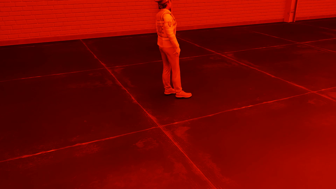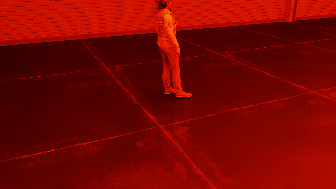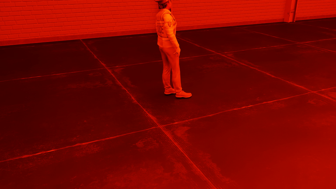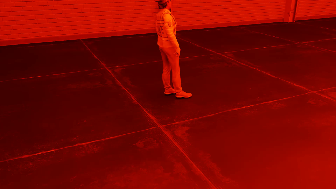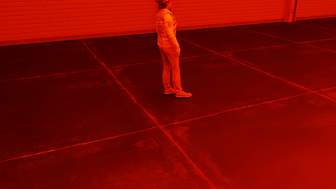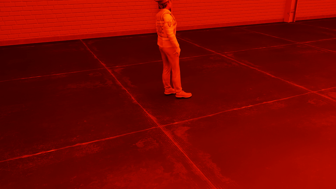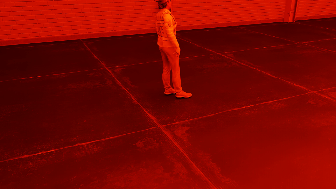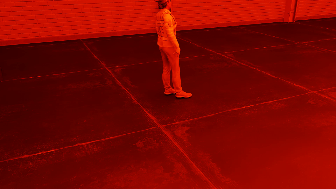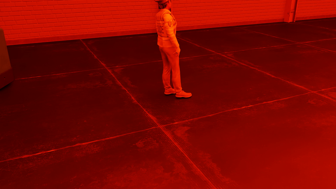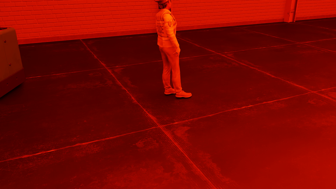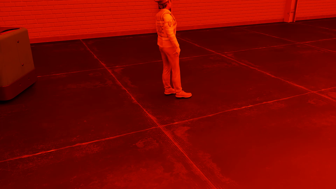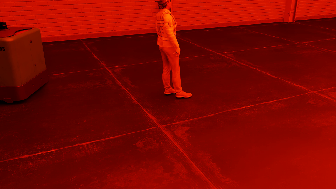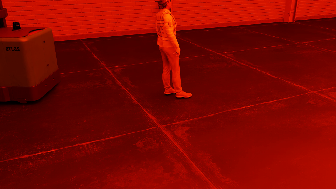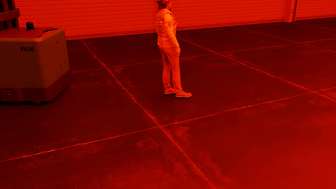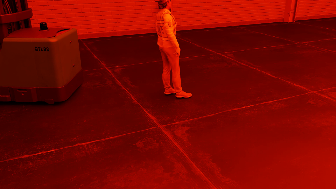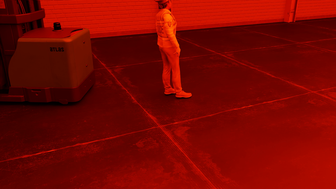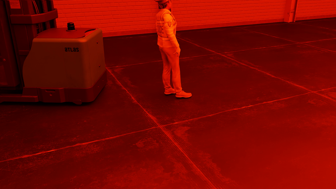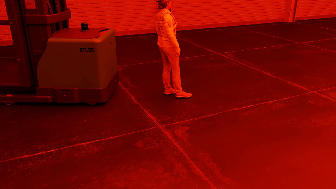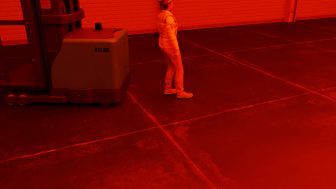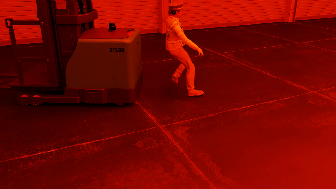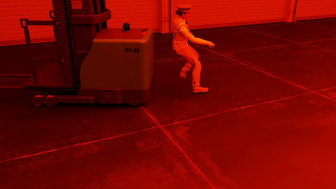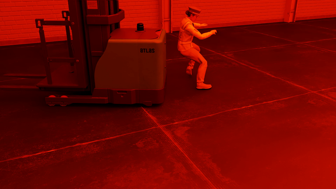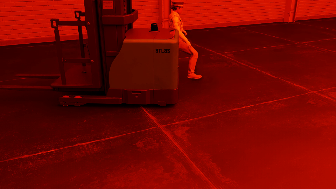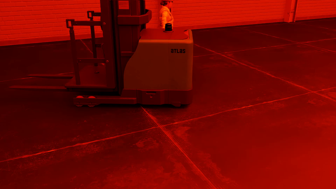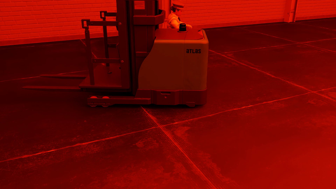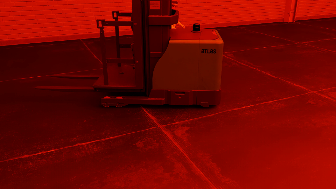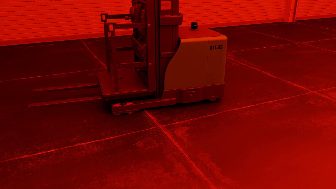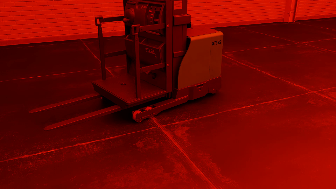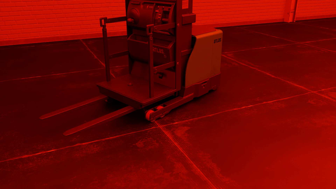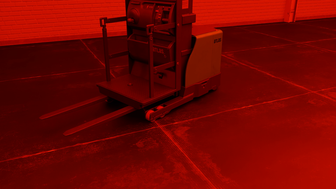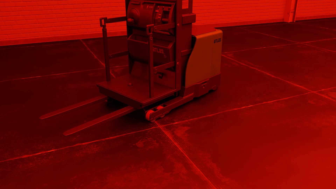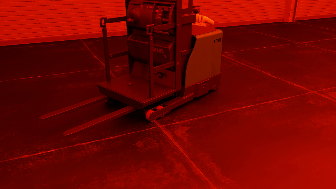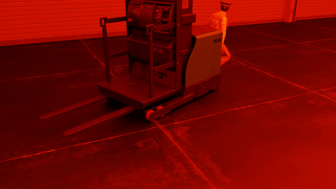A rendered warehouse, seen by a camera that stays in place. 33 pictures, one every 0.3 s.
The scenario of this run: Near miss between a forklift and a person.
